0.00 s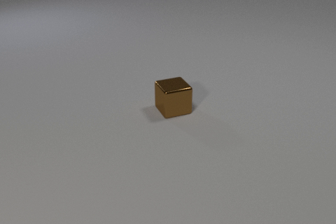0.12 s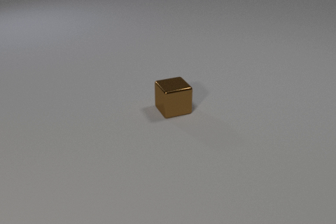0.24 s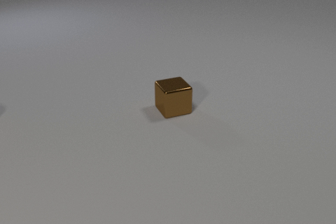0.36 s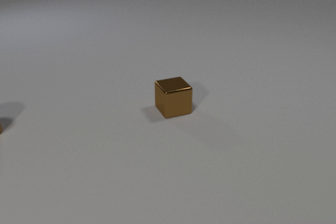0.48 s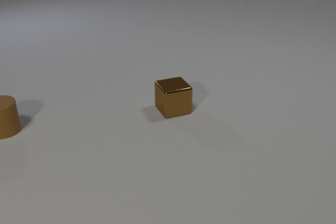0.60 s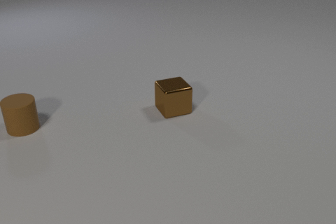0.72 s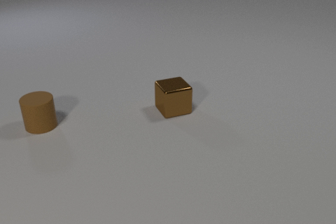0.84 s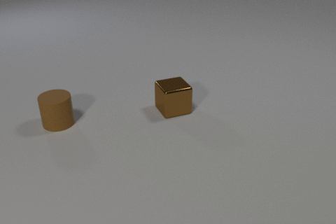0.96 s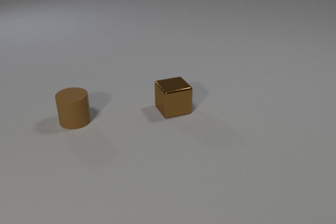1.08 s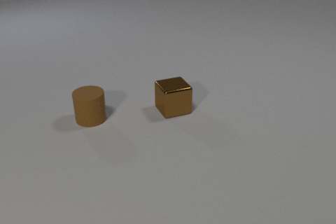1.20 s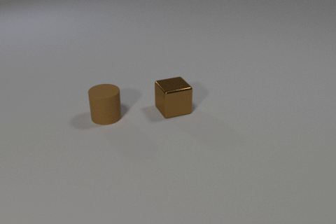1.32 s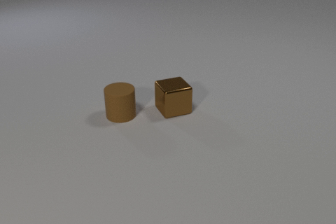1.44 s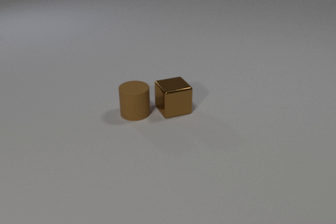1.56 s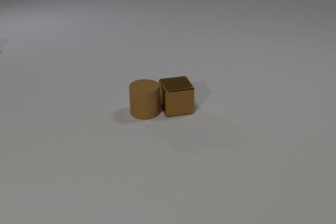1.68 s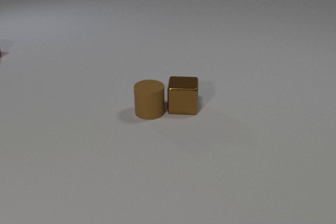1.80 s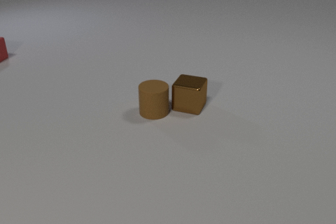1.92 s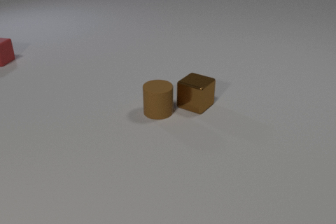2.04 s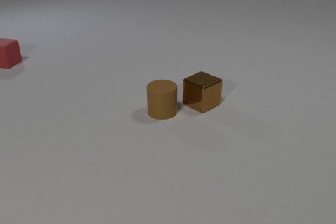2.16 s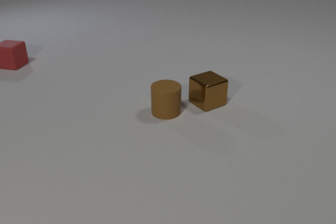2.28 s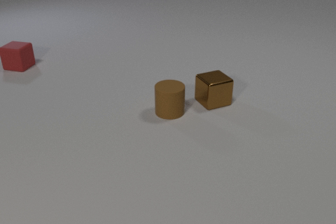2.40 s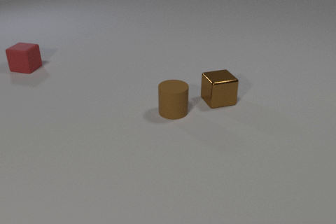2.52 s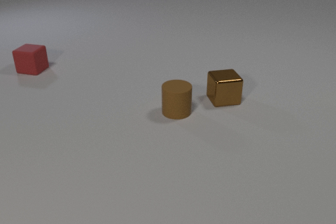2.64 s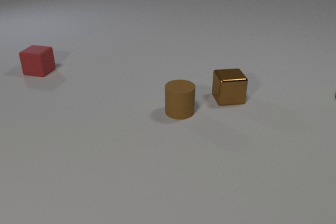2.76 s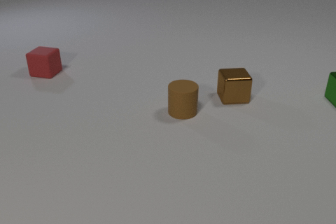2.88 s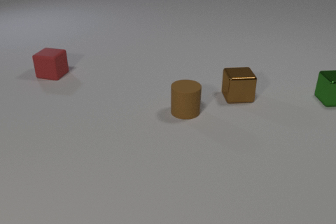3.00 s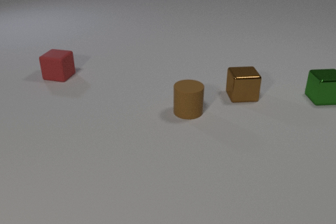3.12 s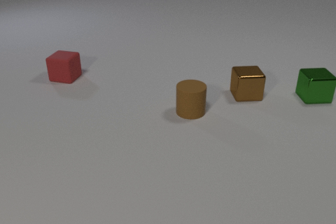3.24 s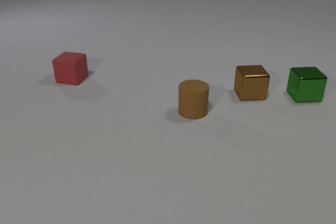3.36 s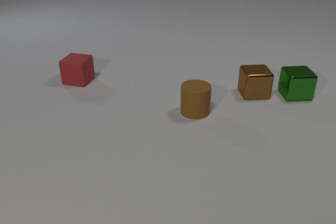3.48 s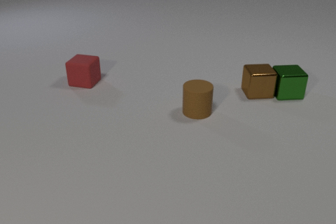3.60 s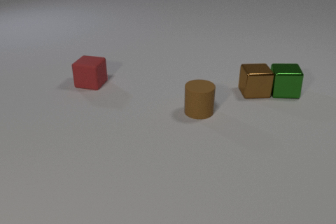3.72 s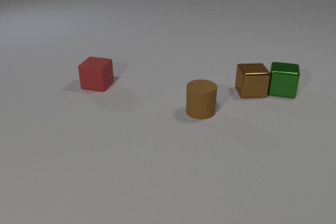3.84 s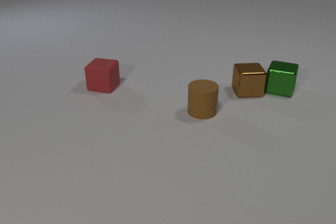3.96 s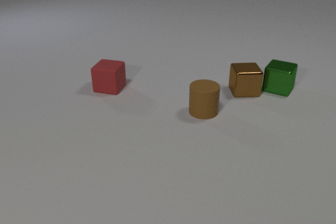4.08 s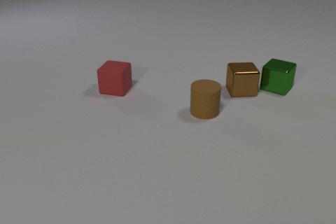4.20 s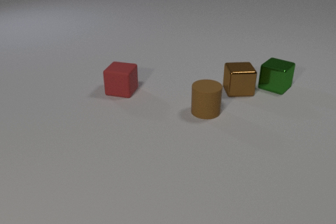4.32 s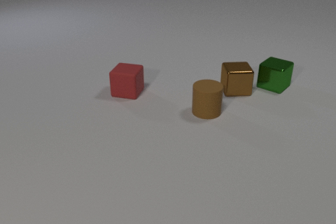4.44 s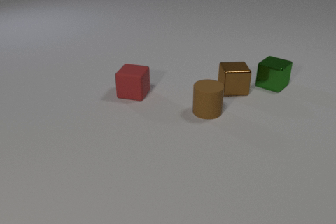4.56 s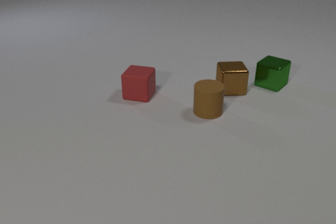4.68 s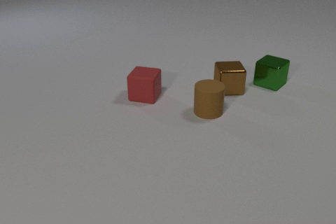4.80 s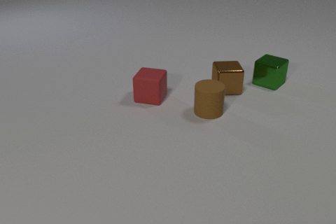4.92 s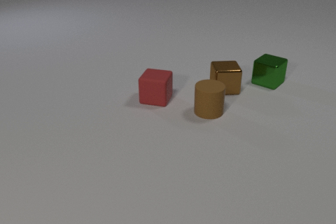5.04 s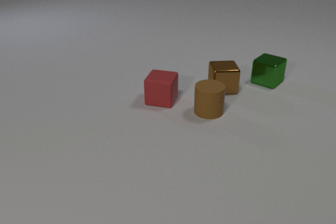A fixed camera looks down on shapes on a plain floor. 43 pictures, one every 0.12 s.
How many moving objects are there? 4.
What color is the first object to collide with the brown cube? brown.
What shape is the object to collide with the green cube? cube.
0.00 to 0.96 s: The brown rubber cylinder comes in at the left edge, slides to the right.
0.96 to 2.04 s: The brown rubber cylinder slides to the right. The brown metal cube slides to the right and away from the camera, spins clockwise seen from above by about 75 degrees, its near face sliding to the left. The red rubber cube comes in at the left edge, slides toward the camera and to the right. The brown rubber cylinder and the brown metal cube collide.
2.04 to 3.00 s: The brown rubber cylinder slides to the right. The brown metal cube slides to the right and away from the camera, spins clockwise seen from above by about 45 degrees, its near face sliding to the left. The green metal cube comes in at the right edge, slides to the left. The red rubber cube slides toward the camera and to the right.
3.00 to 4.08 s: The brown rubber cylinder slides to the right. The brown metal cube slides away from the camera. The green metal cube slides to the left, spins so that its near face slides to the left, clockwise seen from above. The red rubber cube slides to the right and toward the camera. The brown metal cube and the green metal cube collide.
4.08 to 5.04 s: The brown metal cube slides to the left. The green metal cube slides away from the camera and to the left. The red rubber cube slides to the right and toward the camera.
